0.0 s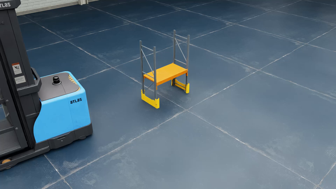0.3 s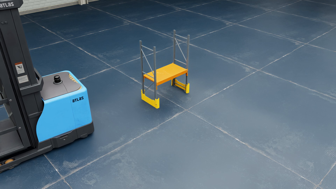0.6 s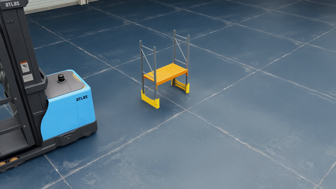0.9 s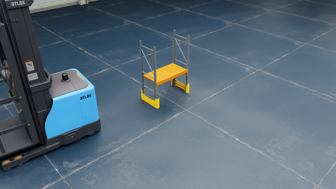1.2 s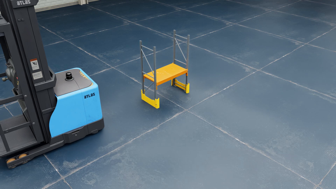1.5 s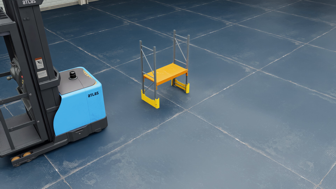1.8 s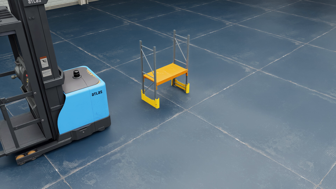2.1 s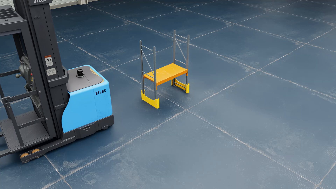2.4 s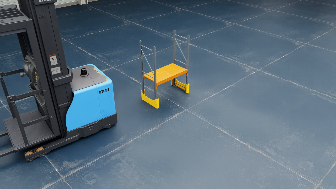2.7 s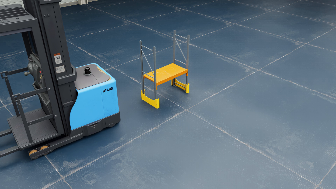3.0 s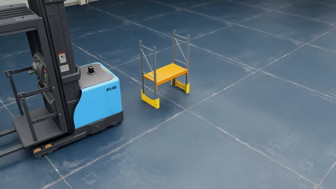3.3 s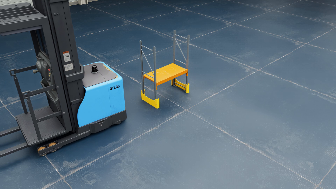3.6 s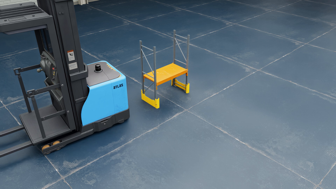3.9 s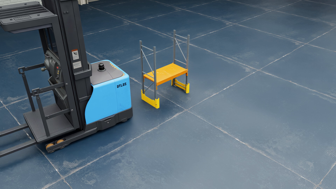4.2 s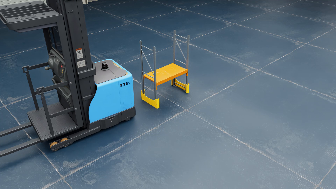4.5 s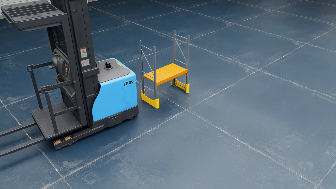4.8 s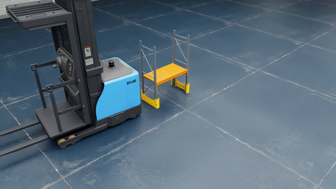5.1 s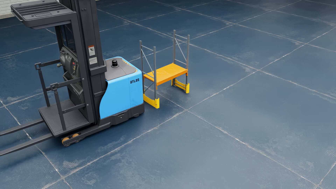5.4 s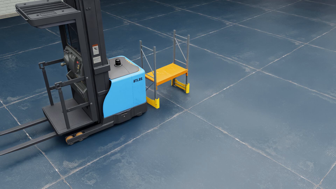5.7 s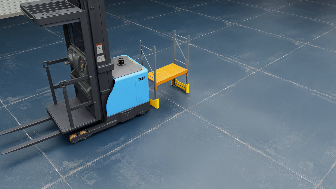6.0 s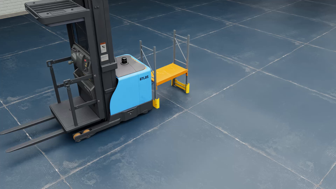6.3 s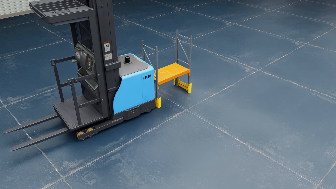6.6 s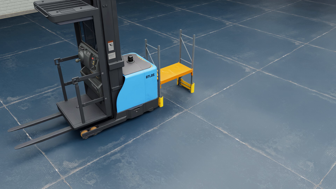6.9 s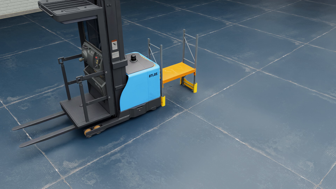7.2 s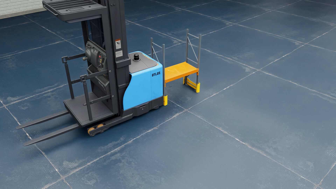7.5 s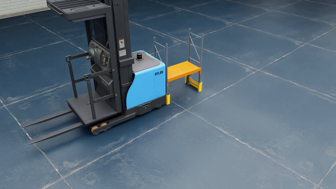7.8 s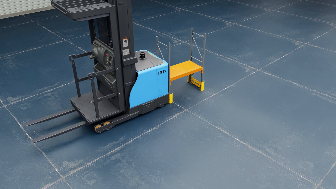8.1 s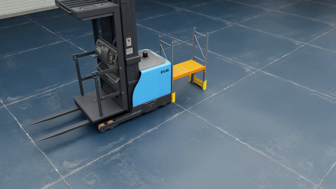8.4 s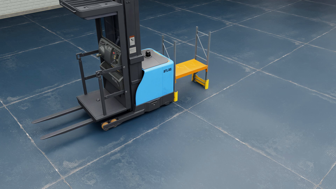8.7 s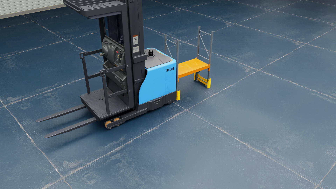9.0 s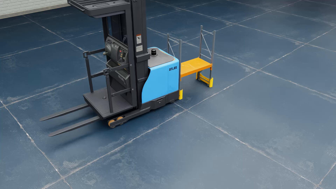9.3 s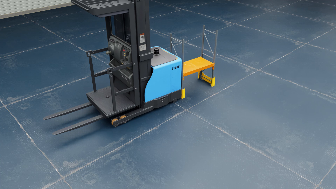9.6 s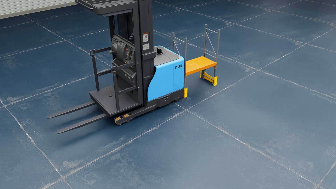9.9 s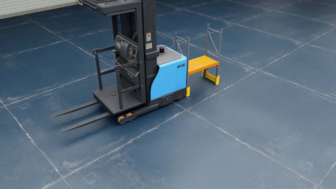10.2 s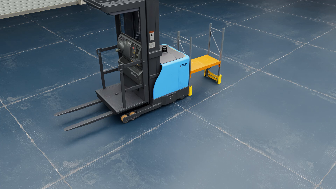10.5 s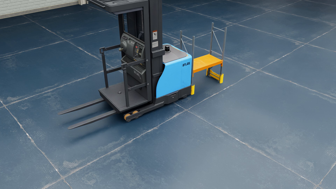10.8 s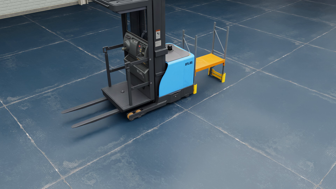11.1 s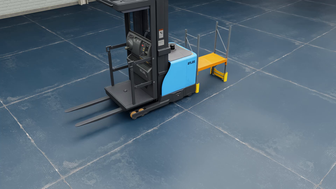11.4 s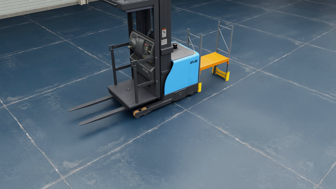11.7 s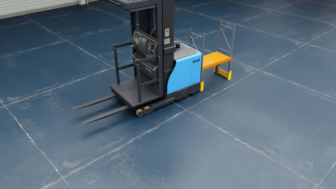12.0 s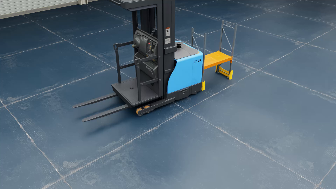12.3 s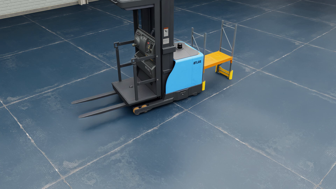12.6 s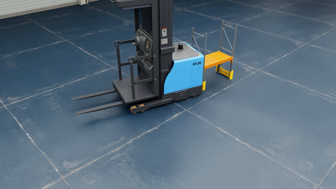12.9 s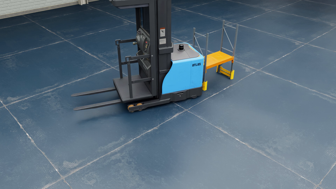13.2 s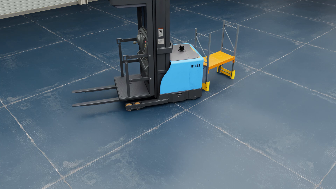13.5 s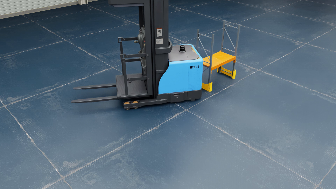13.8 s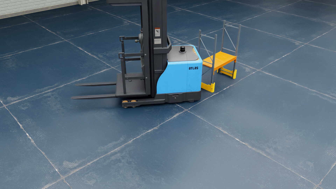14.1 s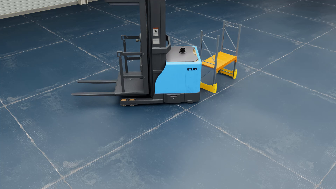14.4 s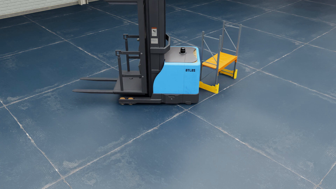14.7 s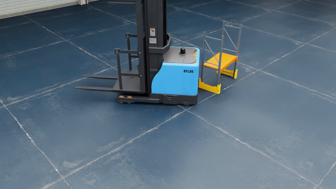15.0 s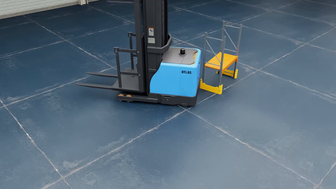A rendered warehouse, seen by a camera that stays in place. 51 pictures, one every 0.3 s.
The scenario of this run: A forklift runs into an object in its way.
